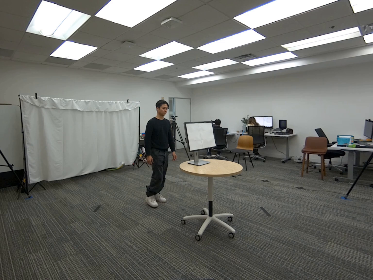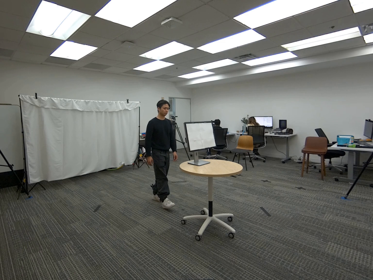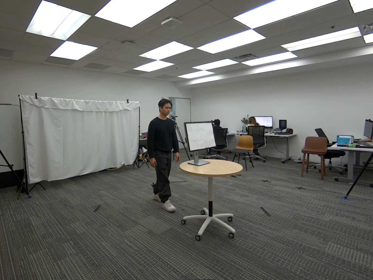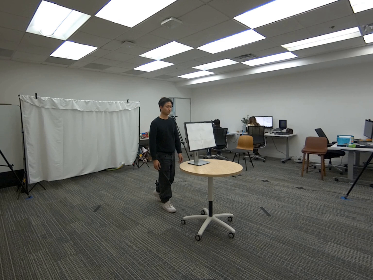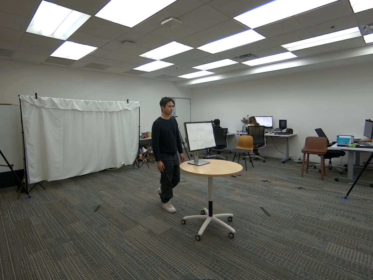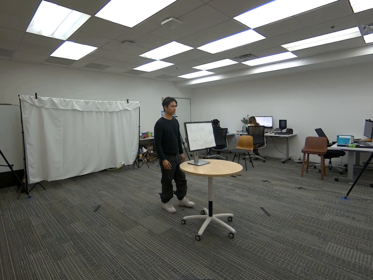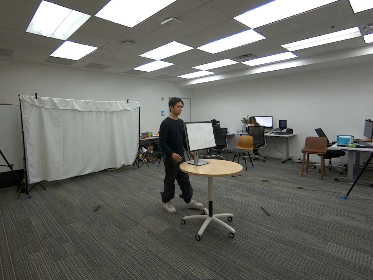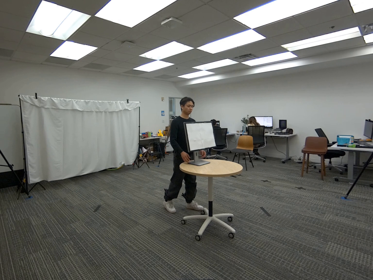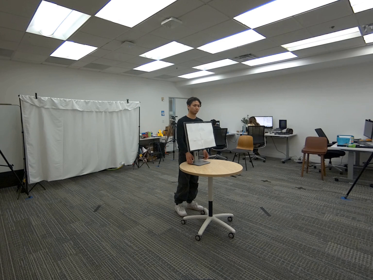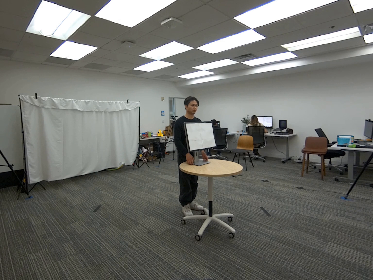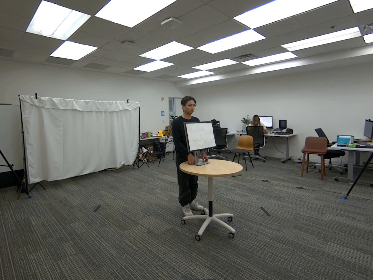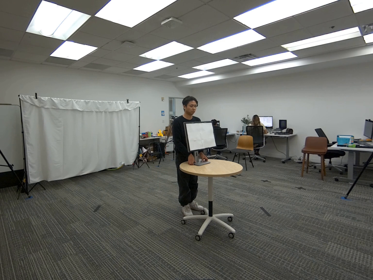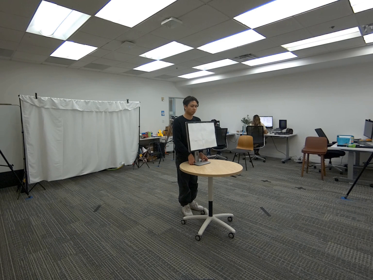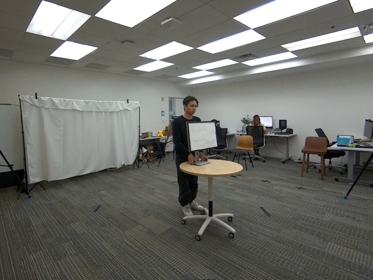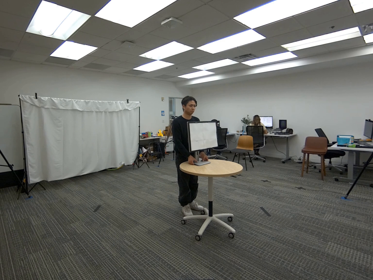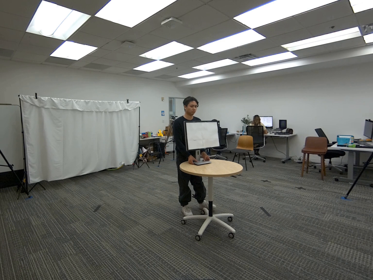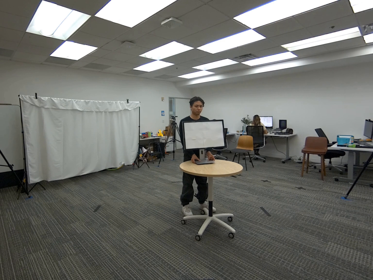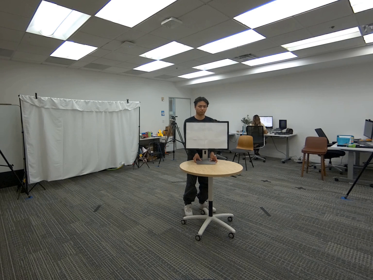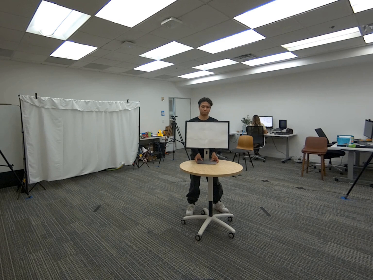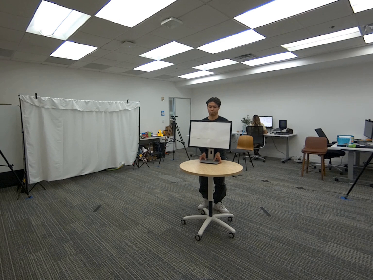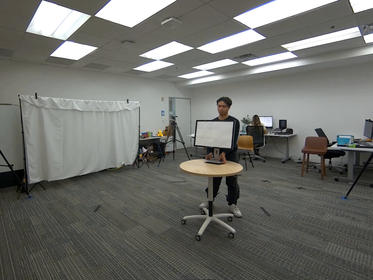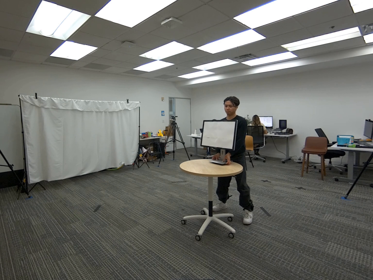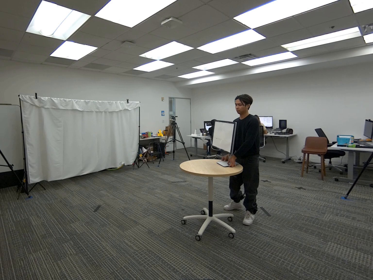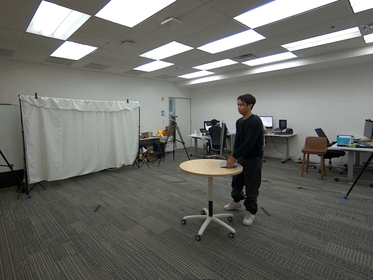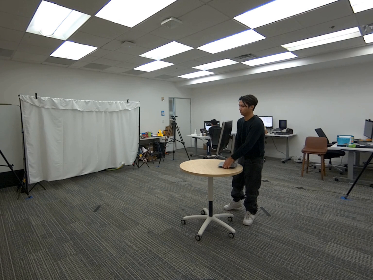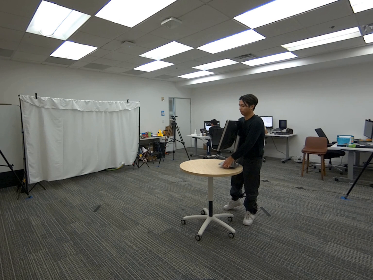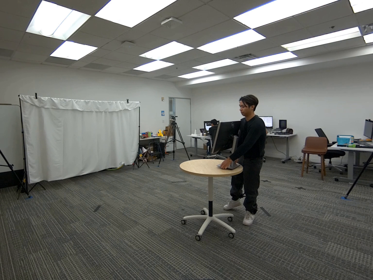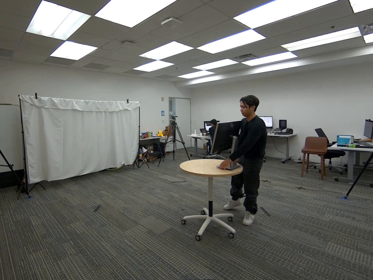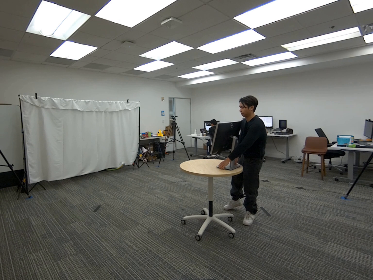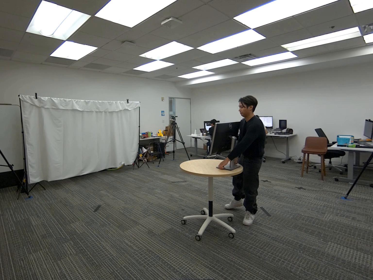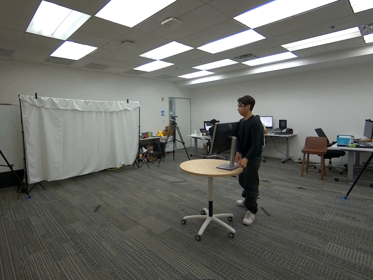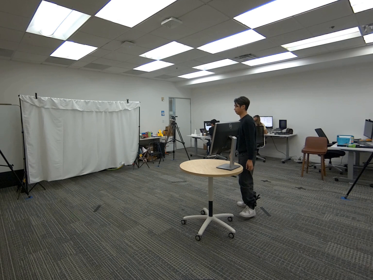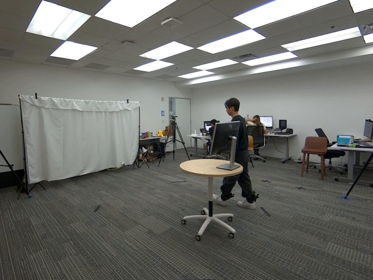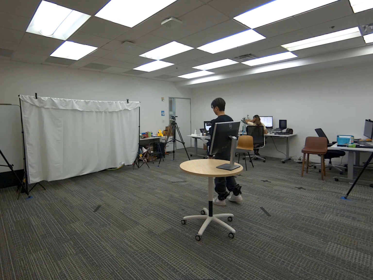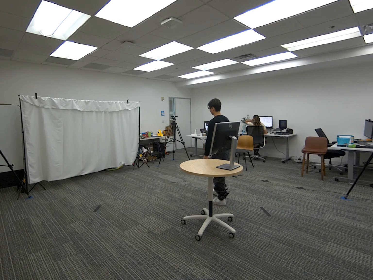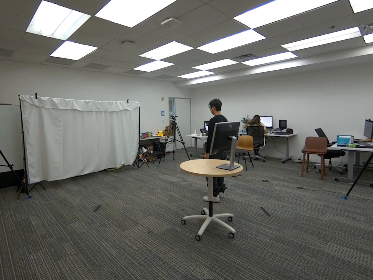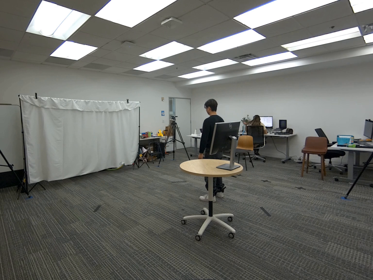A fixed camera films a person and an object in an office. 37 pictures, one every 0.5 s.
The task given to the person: Walk over to the monitor on the round table. Using only the base of the monitor, rotate and reposition the monitor around the surface of the table without touching or moving the screen itself. When finished, leave the monitor resting on top of the table.
